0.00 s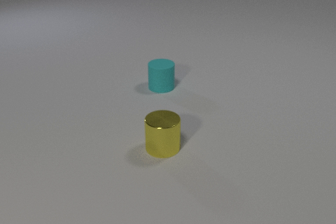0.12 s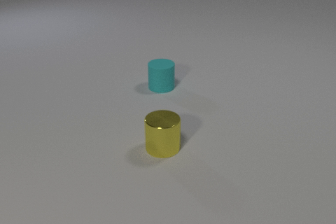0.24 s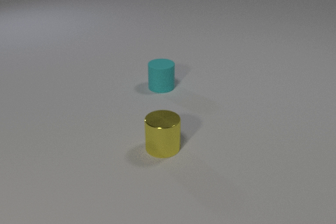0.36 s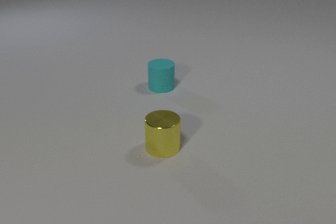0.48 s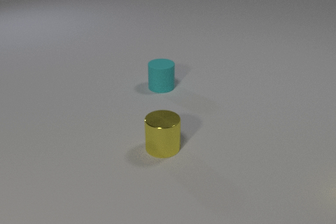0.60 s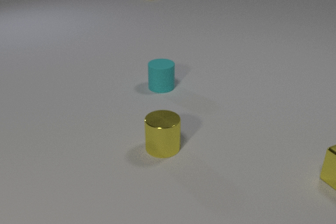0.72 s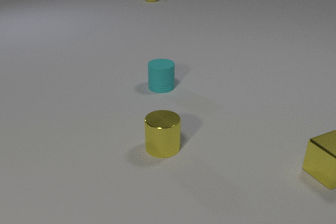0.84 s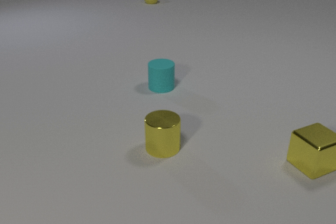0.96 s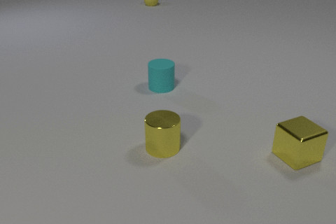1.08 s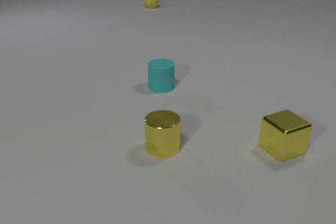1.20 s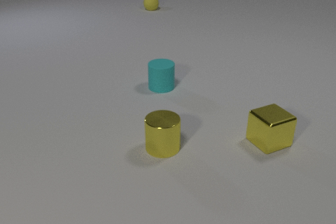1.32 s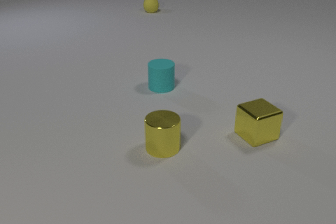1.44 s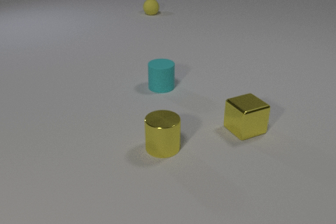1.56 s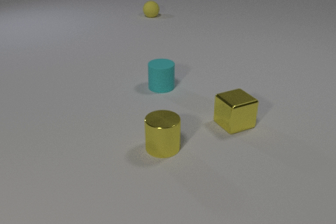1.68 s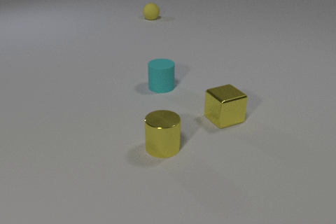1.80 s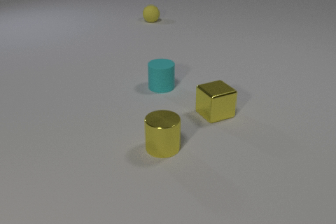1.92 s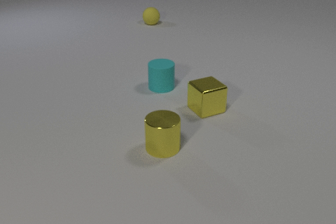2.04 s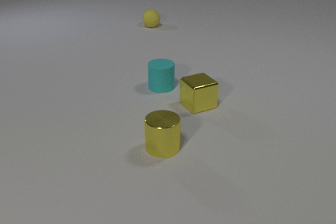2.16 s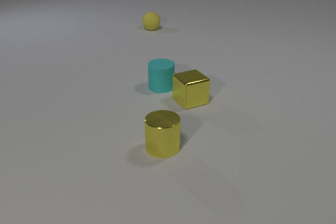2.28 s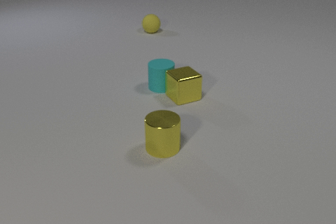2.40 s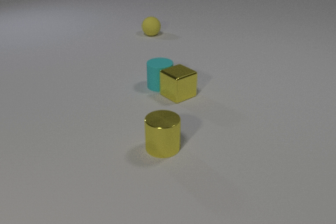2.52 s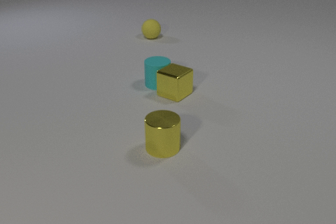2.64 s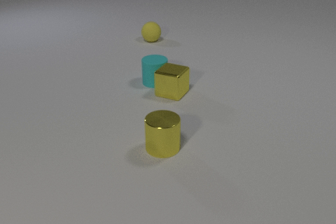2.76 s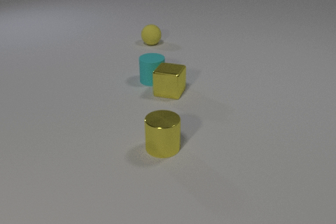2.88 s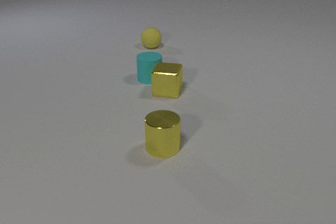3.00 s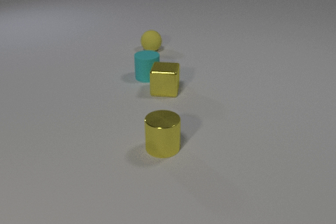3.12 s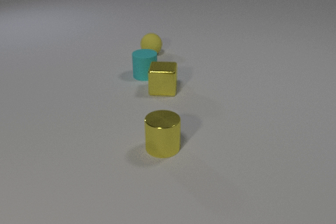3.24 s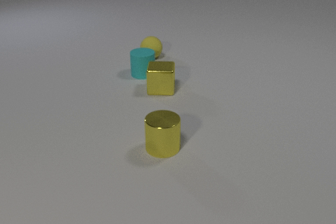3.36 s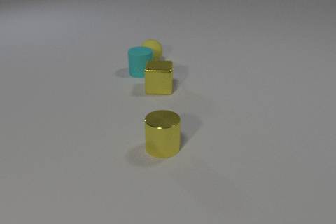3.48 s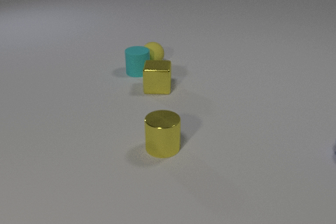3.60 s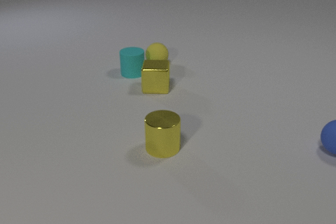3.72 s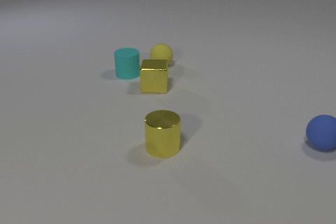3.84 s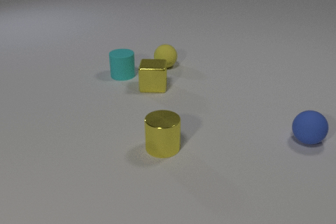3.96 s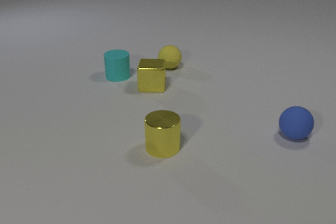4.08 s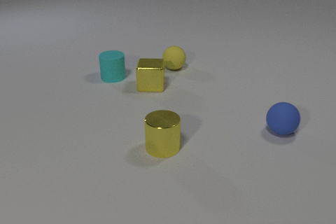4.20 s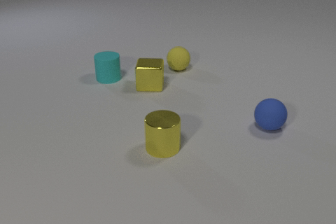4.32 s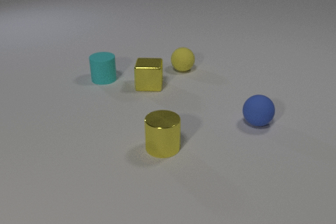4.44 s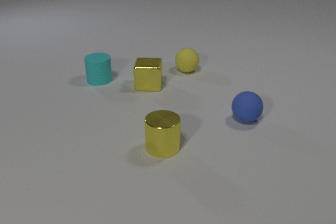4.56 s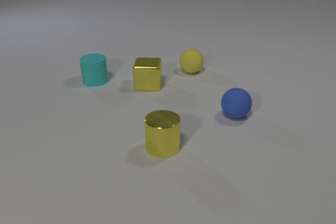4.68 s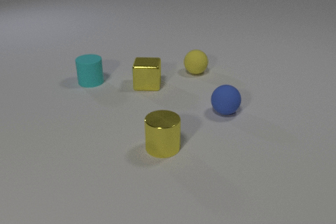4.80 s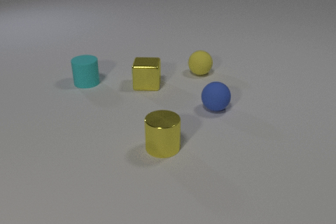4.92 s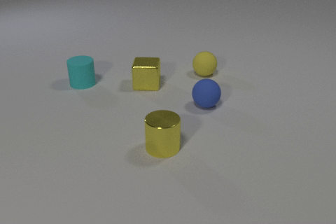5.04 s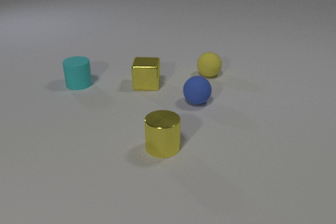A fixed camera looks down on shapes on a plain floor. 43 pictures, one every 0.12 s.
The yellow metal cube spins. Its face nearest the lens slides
to the right.
The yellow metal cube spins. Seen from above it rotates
counterclockwise.
0.00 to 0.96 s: The yellow metal cube comes in at the right edge, slides to the left and away from the camera. The yellow rubber sphere comes in at the top edge, rolls toward the camera.
0.96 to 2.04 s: The yellow metal cube slides to the left and away from the camera. The yellow rubber sphere rolls toward the camera.
2.04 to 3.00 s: The yellow metal cube slides to the left and away from the camera, spins so that its near face slides to the right, counterclockwise seen from above. The cyan rubber cylinder slides away from the camera and to the left. The yellow rubber sphere rolls toward the camera. The yellow metal cube and the cyan rubber cylinder collide.
3.00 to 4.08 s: The yellow metal cube slides to the left and away from the camera. The cyan rubber cylinder slides to the left. The yellow rubber sphere rolls toward the camera and to the right. The blue rubber sphere comes in at the right edge, rolls to the left. The cyan rubber cylinder and the yellow rubber sphere collide.
4.08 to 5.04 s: The cyan rubber cylinder slides to the left. The yellow rubber sphere rolls to the right and toward the camera. The blue rubber sphere rolls to the left and away from the camera.
How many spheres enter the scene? 2.
How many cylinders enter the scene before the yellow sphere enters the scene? 0.
What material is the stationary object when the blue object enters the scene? metal.
